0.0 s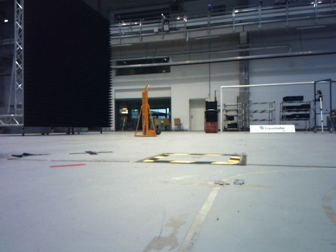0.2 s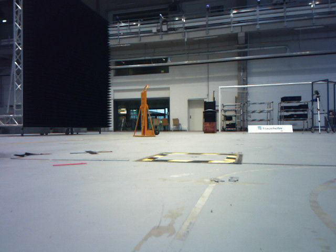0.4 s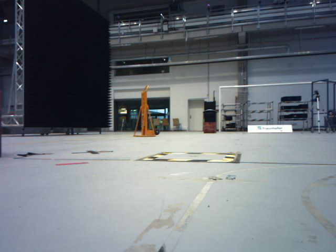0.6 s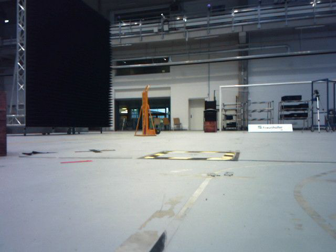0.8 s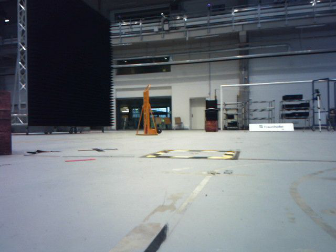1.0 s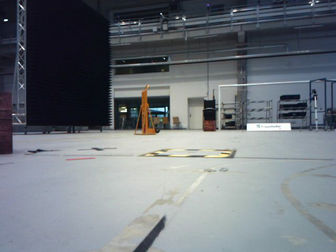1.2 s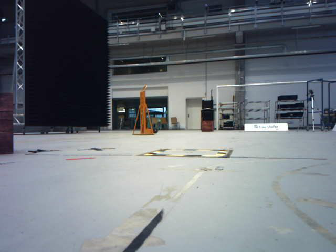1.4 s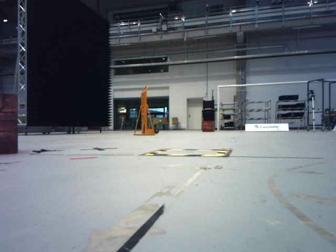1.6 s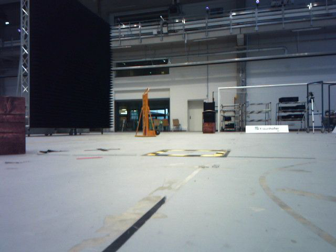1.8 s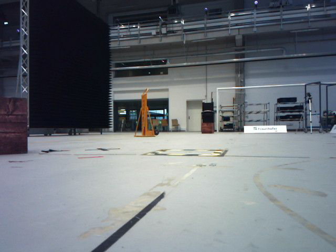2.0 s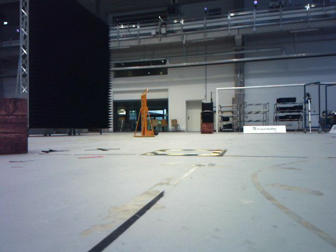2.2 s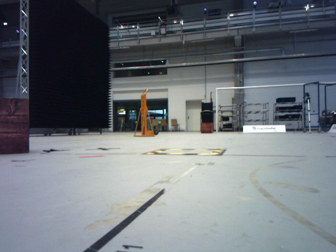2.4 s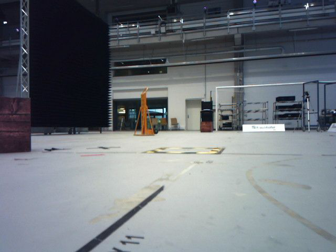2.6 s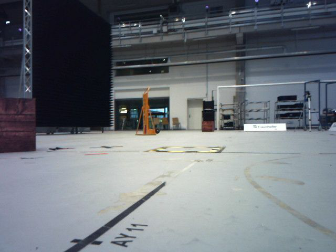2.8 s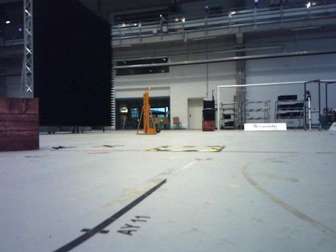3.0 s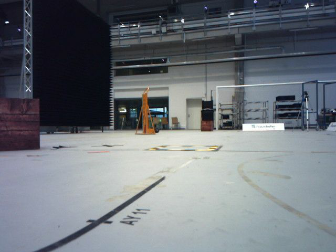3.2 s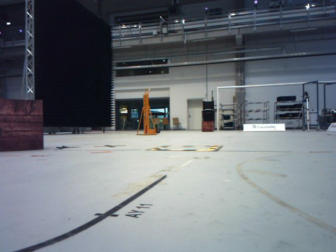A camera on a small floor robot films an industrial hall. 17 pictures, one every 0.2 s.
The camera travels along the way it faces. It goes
backward.
0.0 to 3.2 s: The camera travels backward, about 0.7 m, so what stands in front gets smaller.
The film runs backward here.
